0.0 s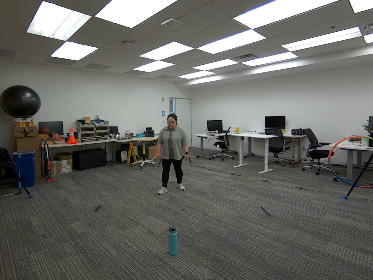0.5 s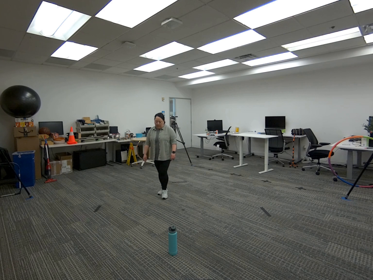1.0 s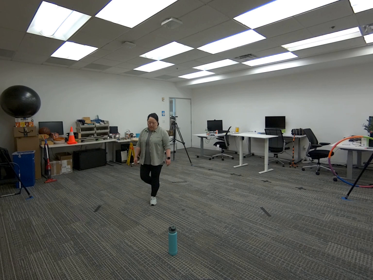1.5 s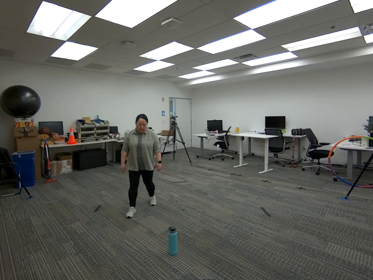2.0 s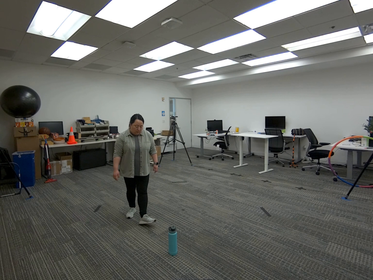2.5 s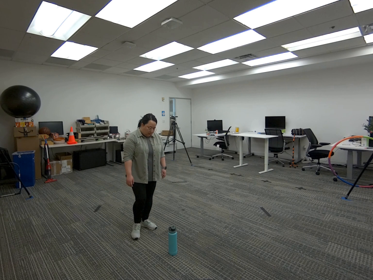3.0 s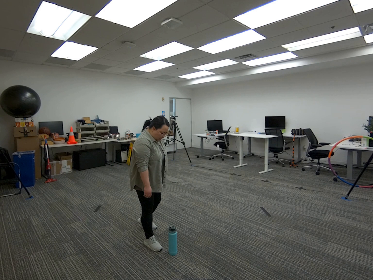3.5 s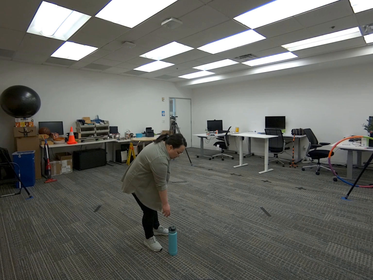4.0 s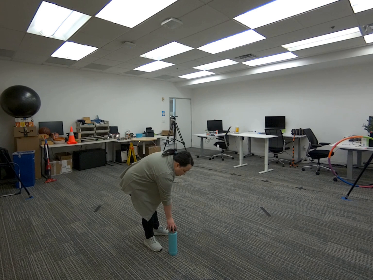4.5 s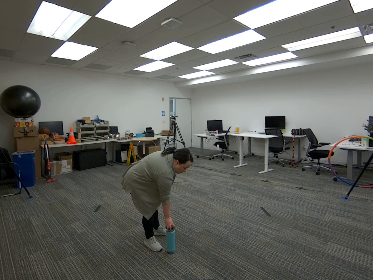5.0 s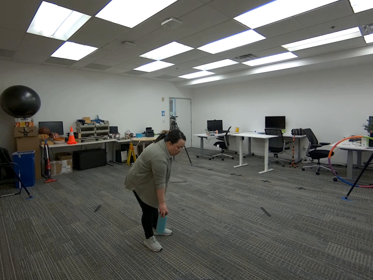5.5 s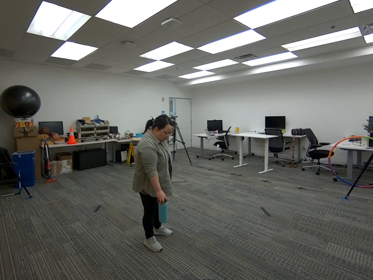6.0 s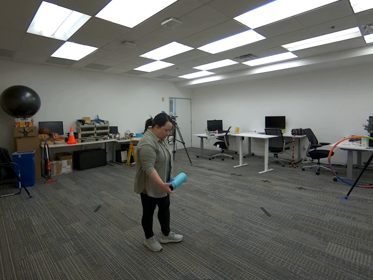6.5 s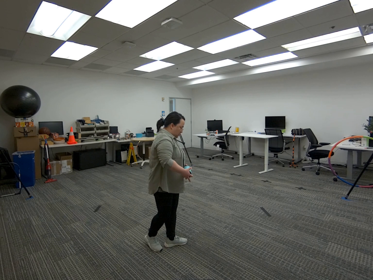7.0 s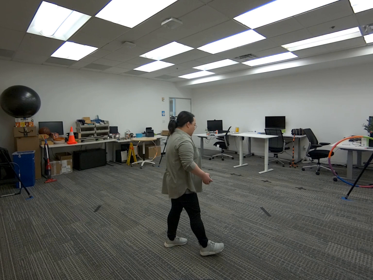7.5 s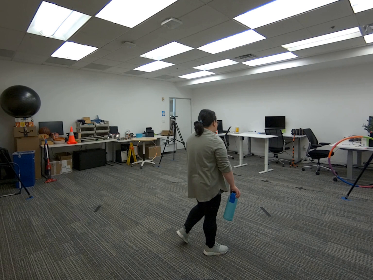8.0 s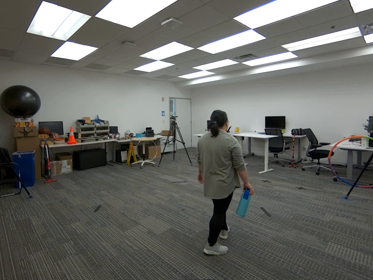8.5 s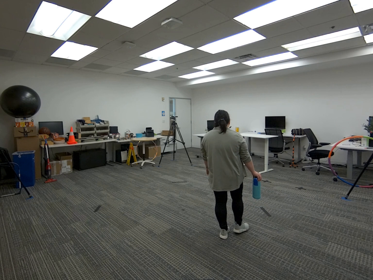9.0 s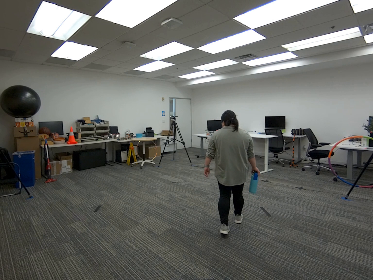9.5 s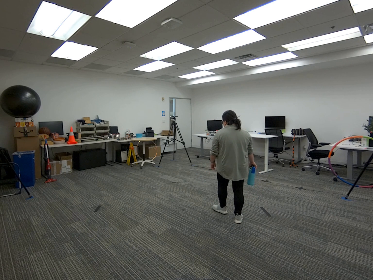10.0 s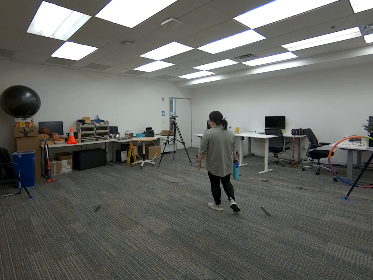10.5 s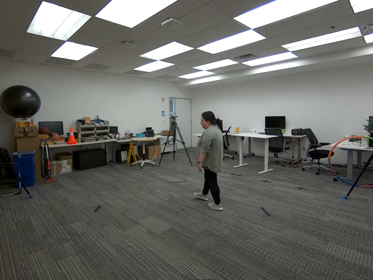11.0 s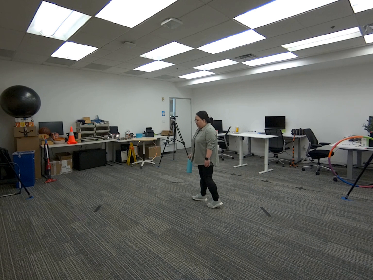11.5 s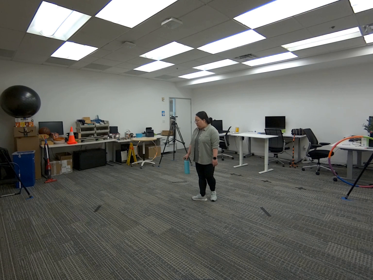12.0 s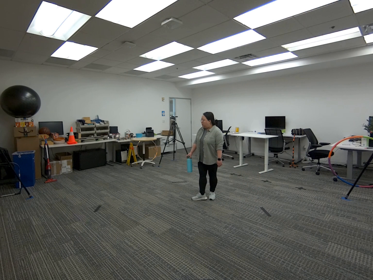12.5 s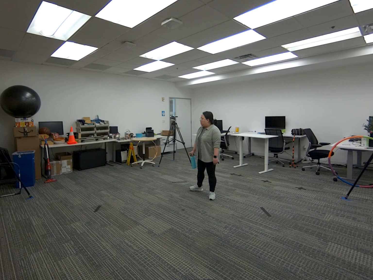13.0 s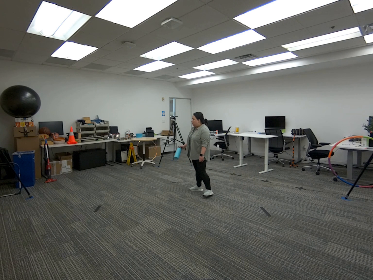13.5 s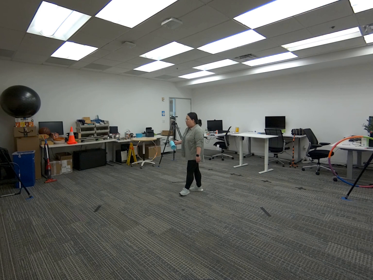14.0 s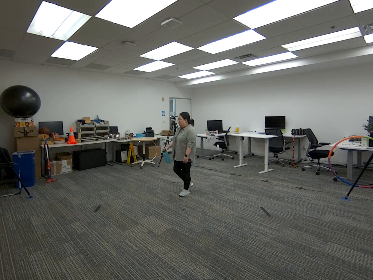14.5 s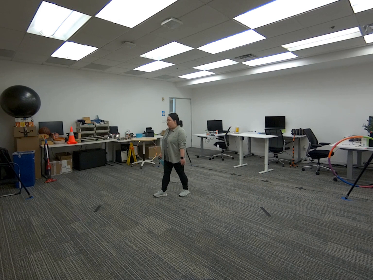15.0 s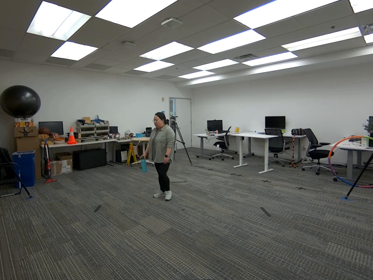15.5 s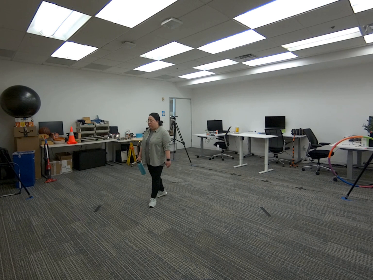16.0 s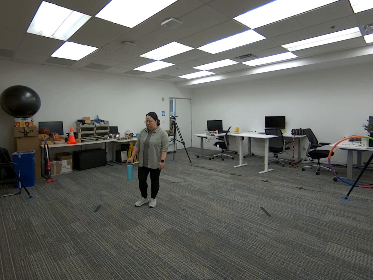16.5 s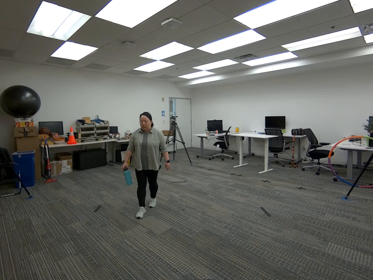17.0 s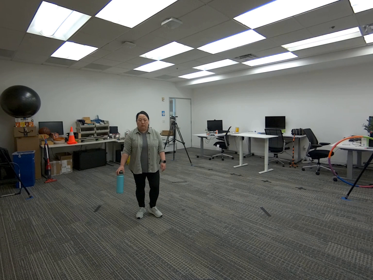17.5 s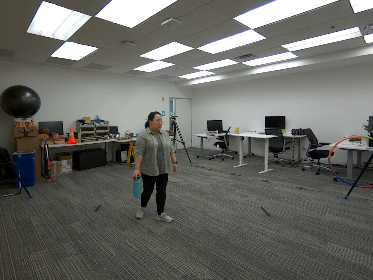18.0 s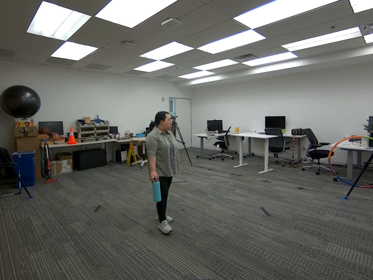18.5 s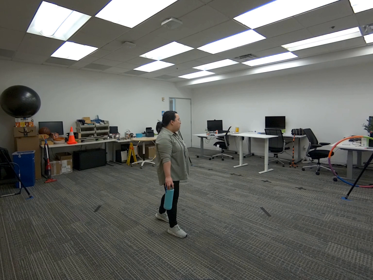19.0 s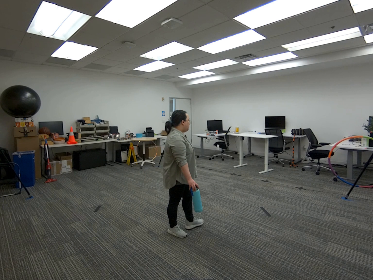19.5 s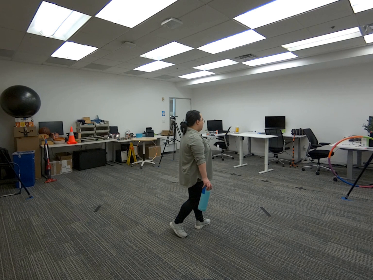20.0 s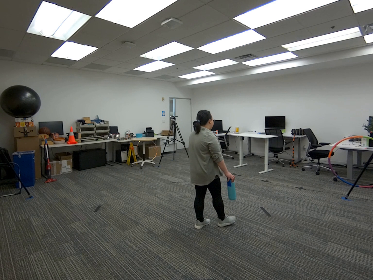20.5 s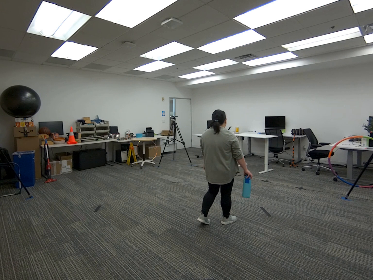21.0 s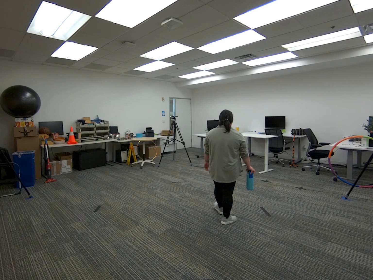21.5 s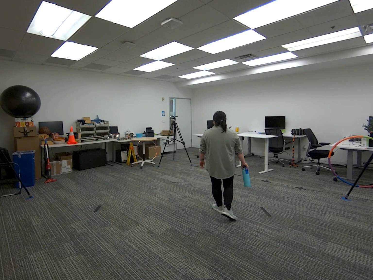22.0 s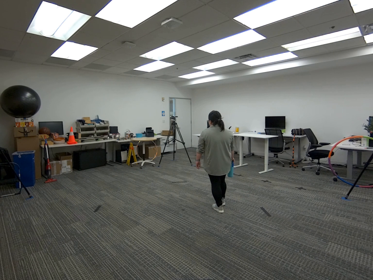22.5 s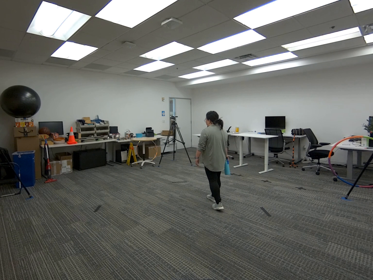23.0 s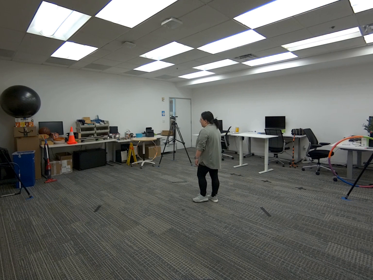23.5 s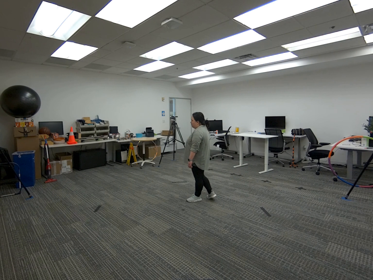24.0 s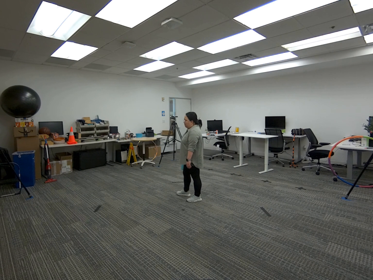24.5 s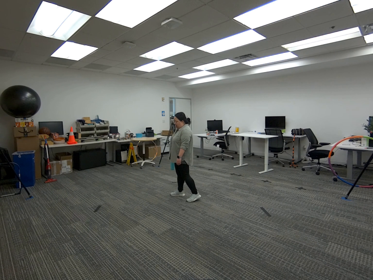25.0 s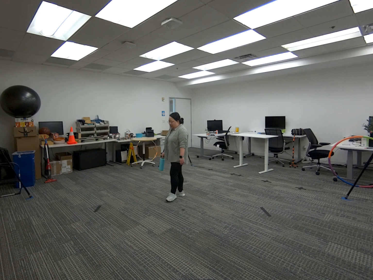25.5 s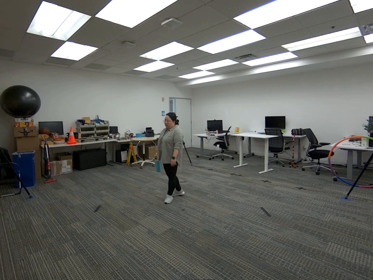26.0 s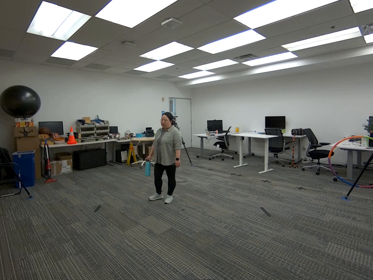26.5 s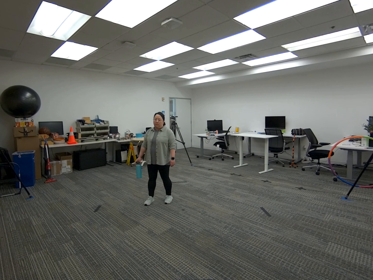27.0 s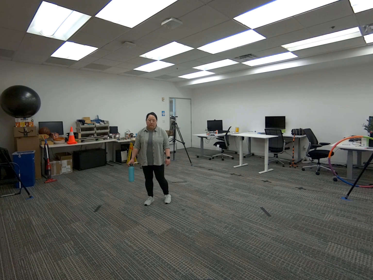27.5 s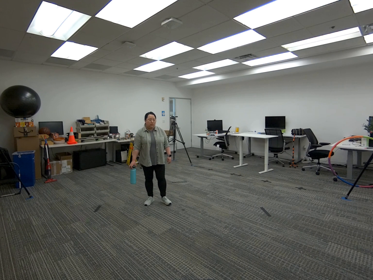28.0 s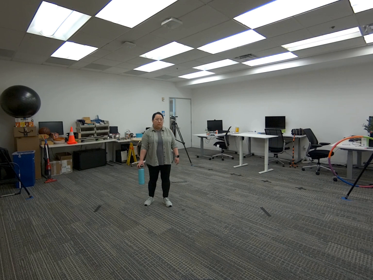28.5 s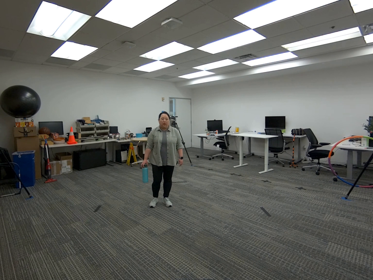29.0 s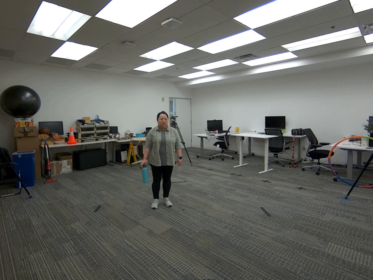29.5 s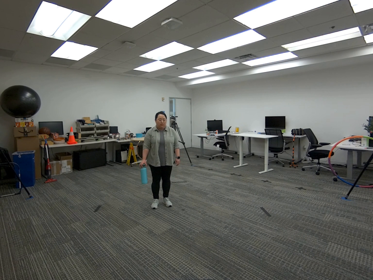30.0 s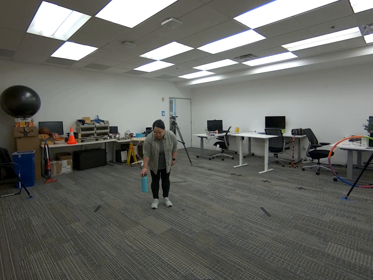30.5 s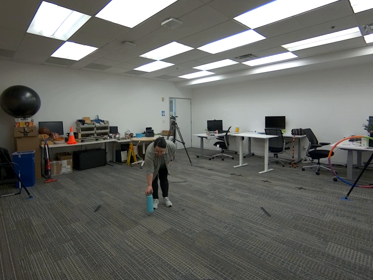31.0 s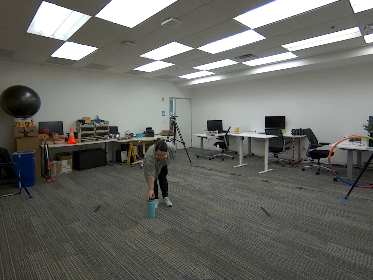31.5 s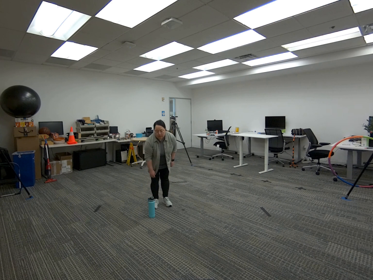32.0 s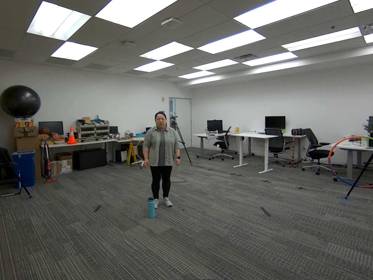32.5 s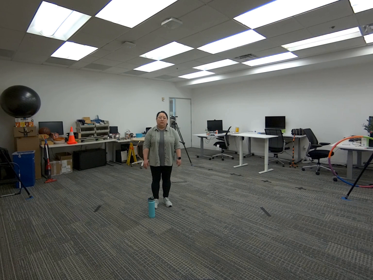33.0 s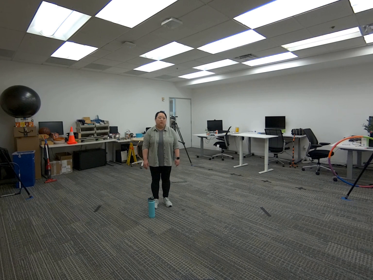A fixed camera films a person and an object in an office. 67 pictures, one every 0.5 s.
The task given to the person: Walk to the cyan water bottle on the ground. Pick it up with your right hand and hold it as you walk around. When finished, place the bottle back on the ground.
